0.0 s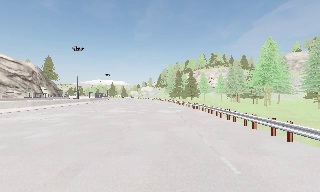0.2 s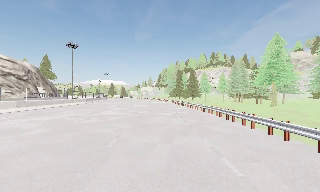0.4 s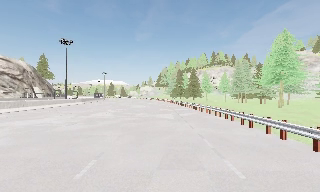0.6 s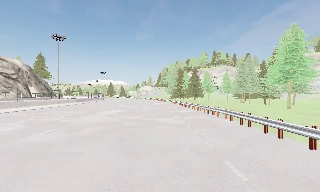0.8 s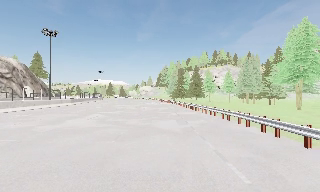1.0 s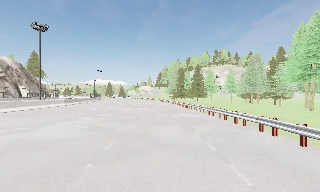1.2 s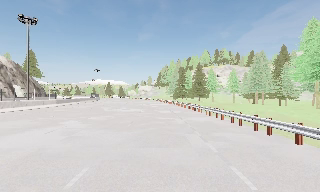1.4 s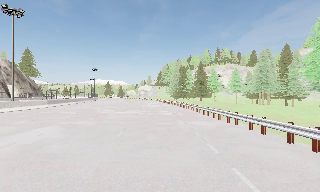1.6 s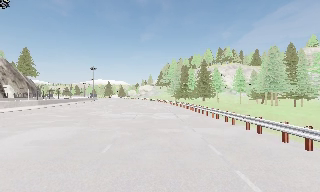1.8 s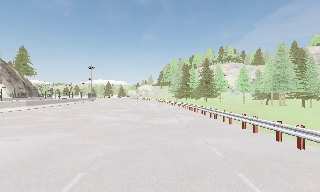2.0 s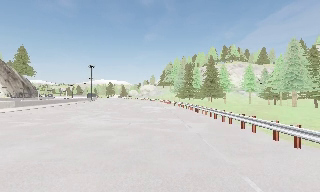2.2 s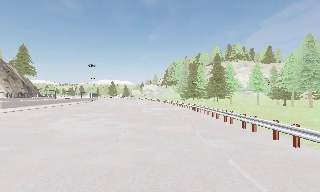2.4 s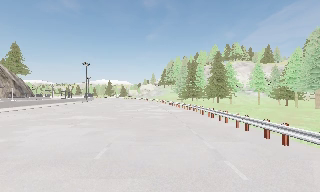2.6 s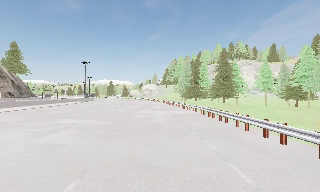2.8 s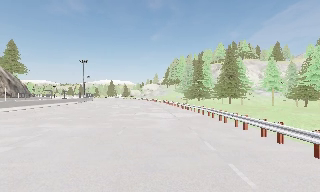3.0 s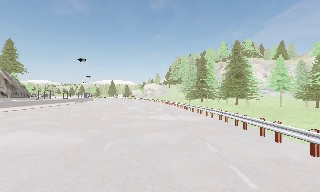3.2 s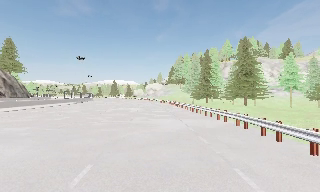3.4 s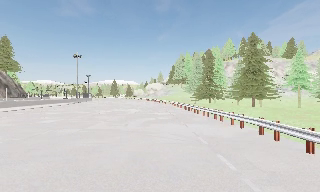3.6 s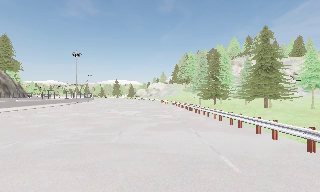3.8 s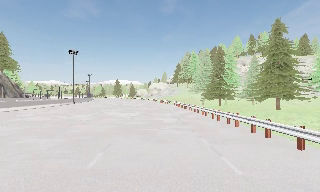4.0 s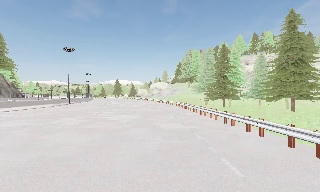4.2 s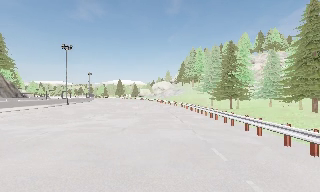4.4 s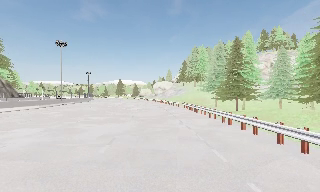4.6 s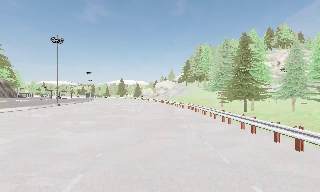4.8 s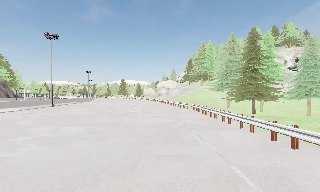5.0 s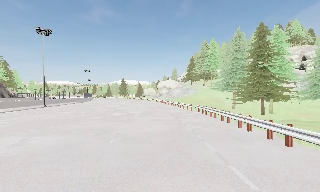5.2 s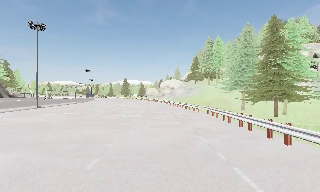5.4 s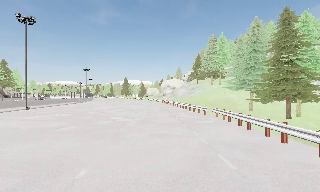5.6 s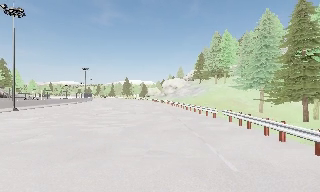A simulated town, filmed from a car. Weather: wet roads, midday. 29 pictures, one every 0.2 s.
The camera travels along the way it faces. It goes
forward.
0.0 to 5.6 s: The camera swings to its left by about 10 degrees, and the scene slides to the right. It travels forward, about 60 m, so what stands in front looms larger.
The film runs forward here.
